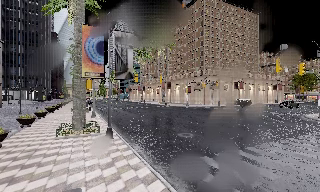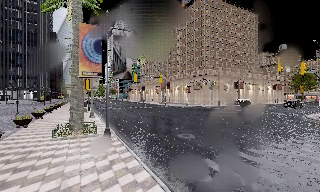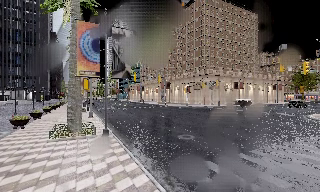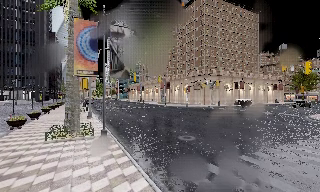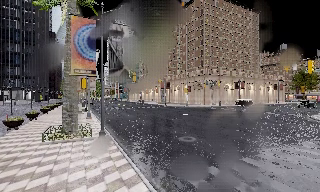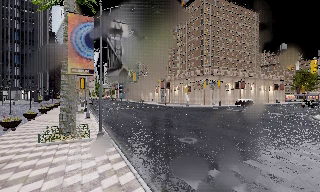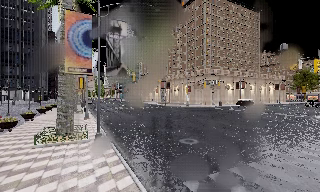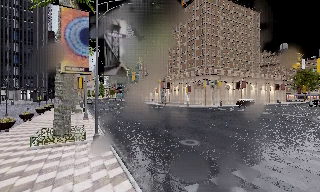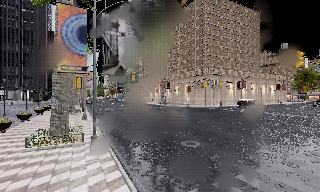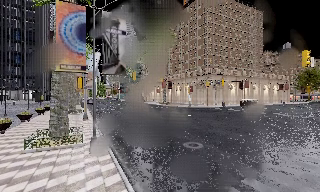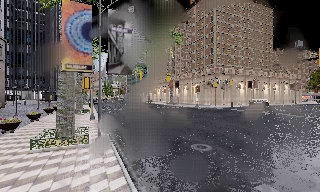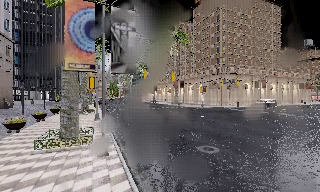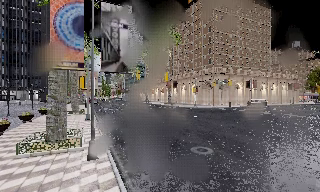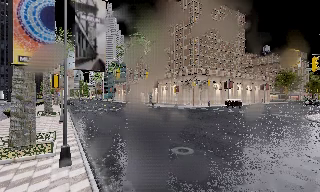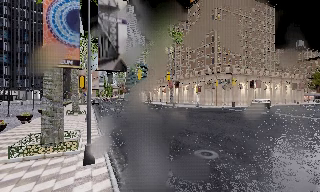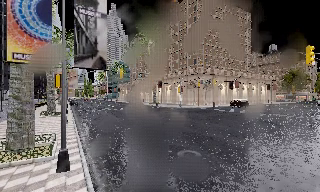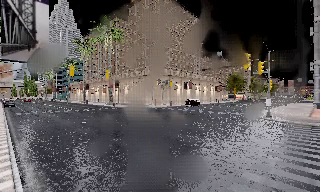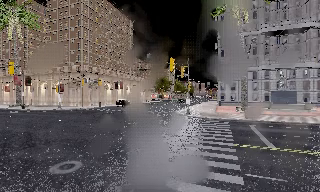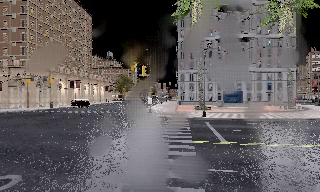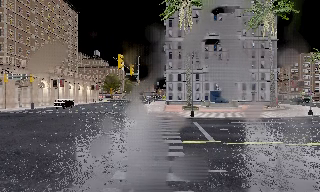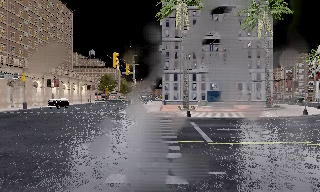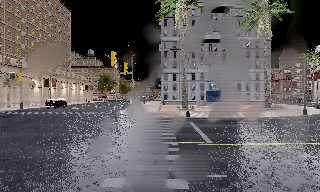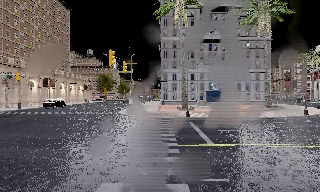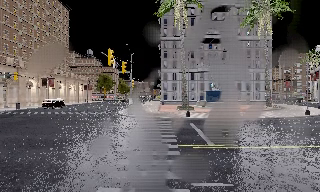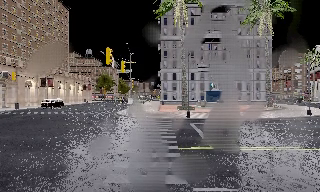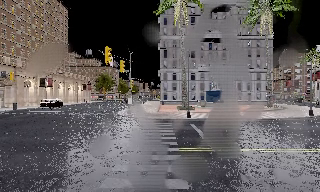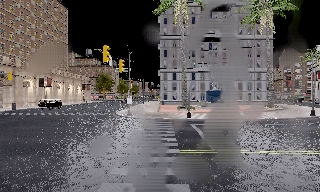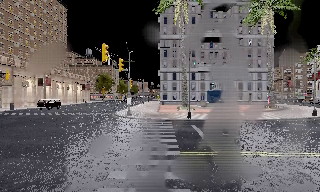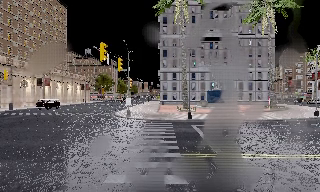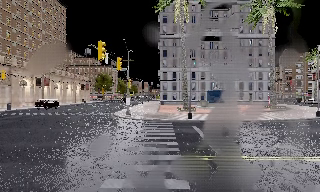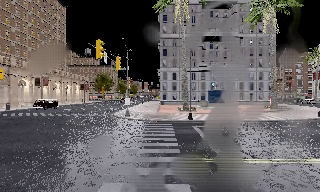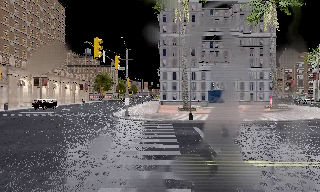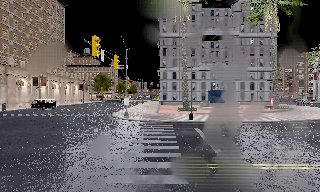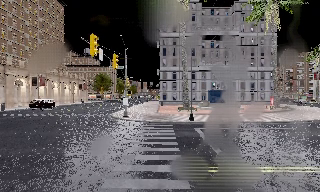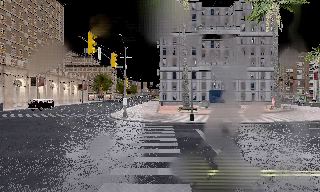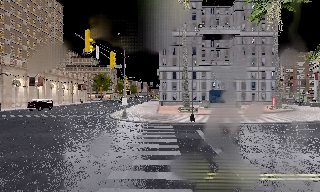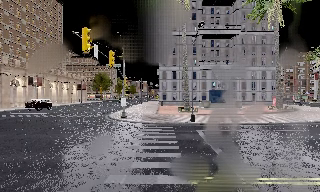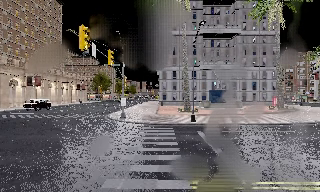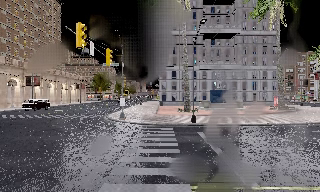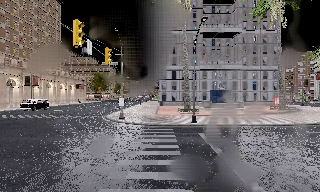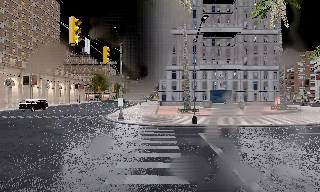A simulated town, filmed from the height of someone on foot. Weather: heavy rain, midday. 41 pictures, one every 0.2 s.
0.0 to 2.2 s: The camera travels forward, about 3 m, so what stands in front looms larger.
2.2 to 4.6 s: The scene slides to the left, as the camera pans about 65 degrees to its right. It travels forward, about 3 m.
4.6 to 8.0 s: The camera travels forward, about 4.5 m, so what stands in front looms larger.
The film runs forward here.
